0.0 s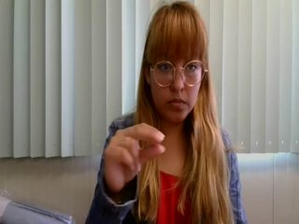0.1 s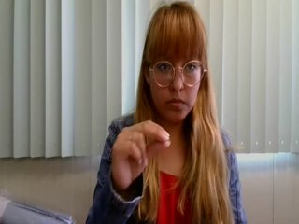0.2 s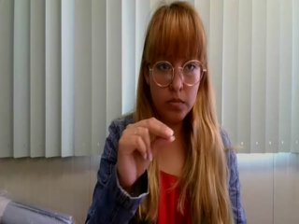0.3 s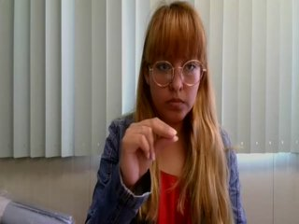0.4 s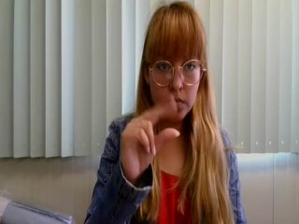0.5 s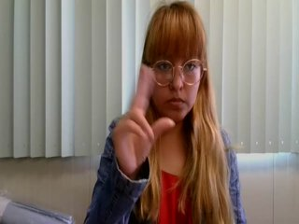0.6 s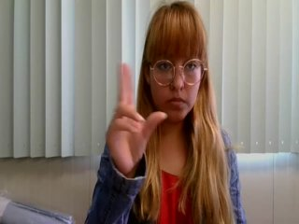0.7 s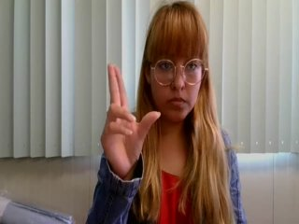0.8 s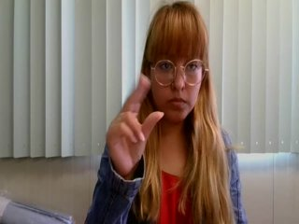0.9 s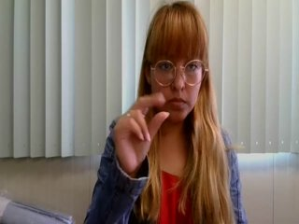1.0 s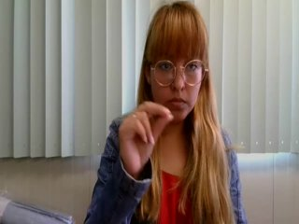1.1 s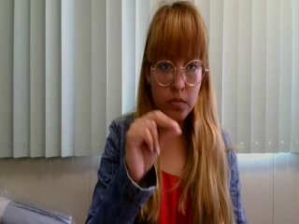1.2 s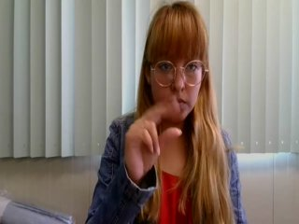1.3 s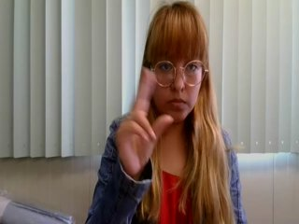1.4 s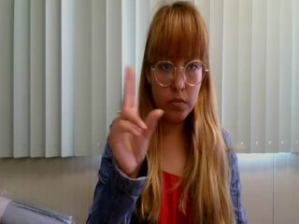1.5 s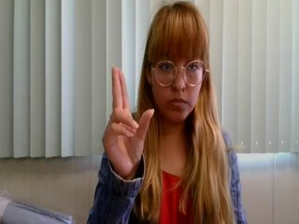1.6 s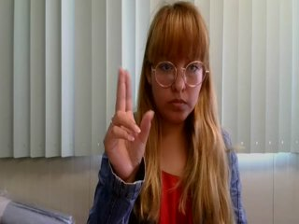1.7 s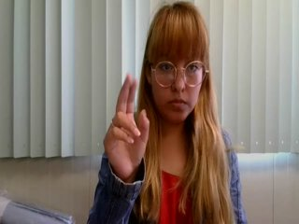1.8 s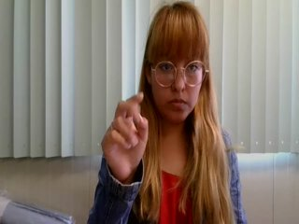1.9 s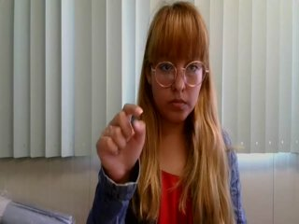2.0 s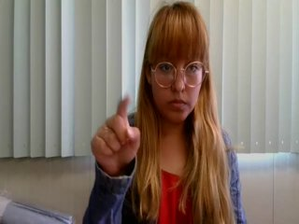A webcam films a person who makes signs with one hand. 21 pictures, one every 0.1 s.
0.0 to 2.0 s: Open twice.
